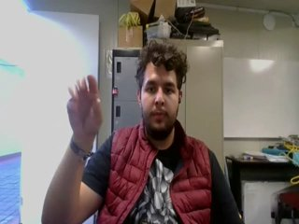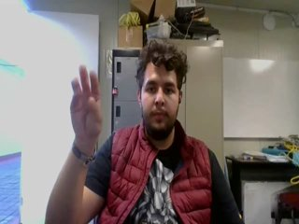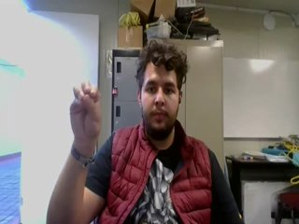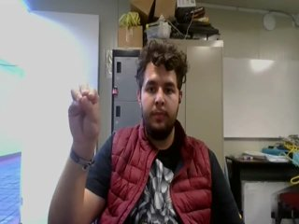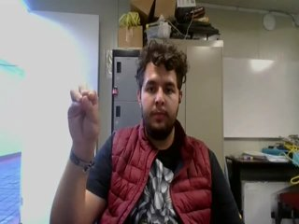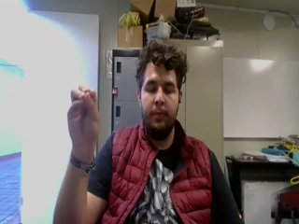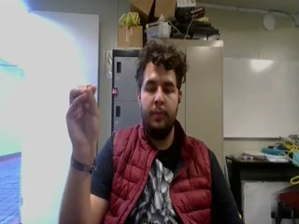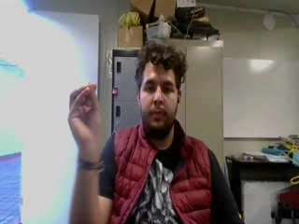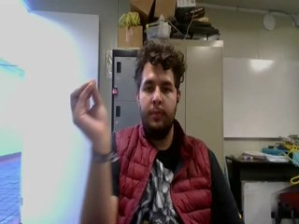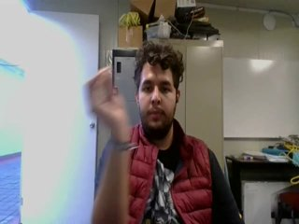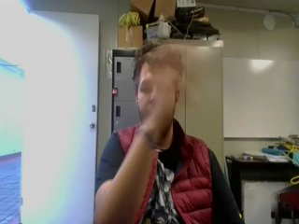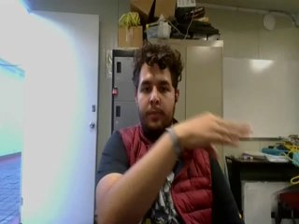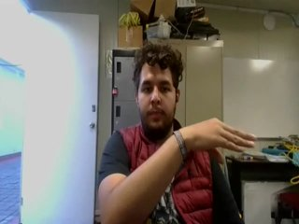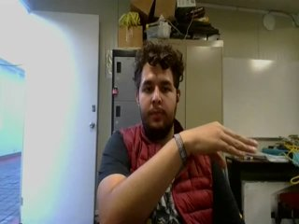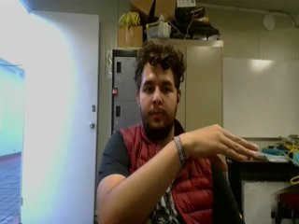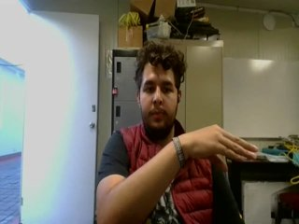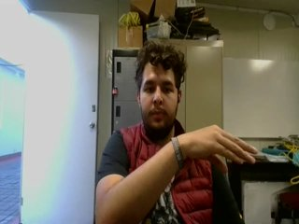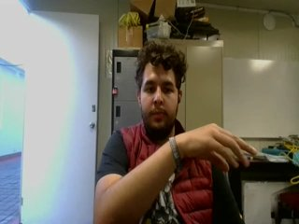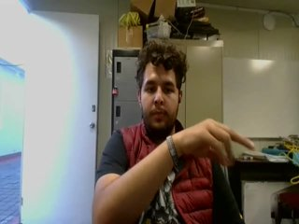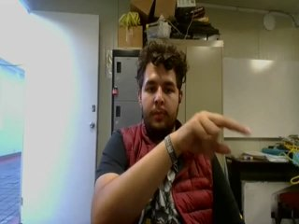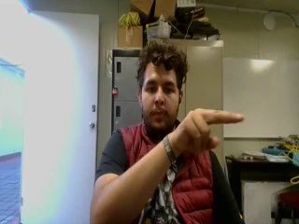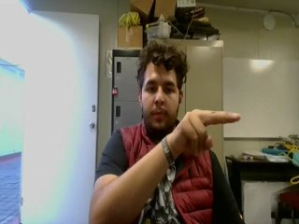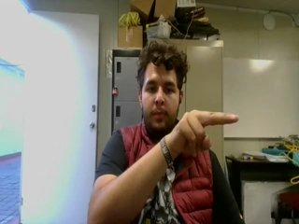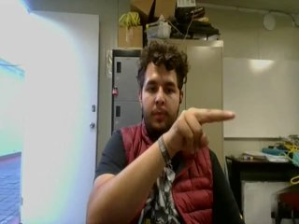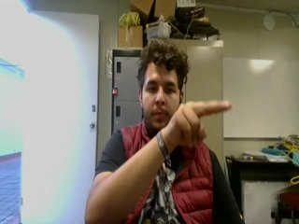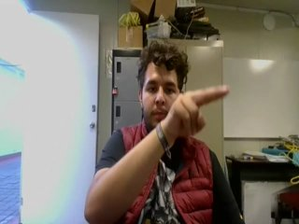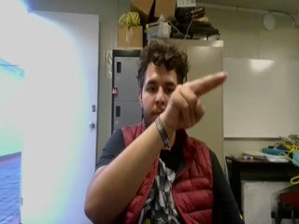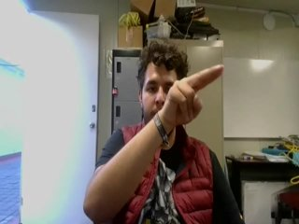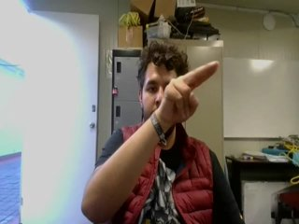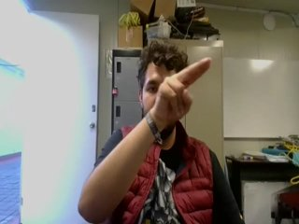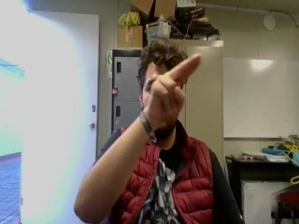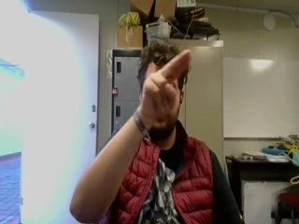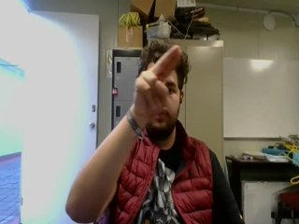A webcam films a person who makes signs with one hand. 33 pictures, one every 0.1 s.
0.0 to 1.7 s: On the screen the hand sweeps to the right. The name of the sign: Throw left.
1.8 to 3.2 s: Pointing with two fingers.
